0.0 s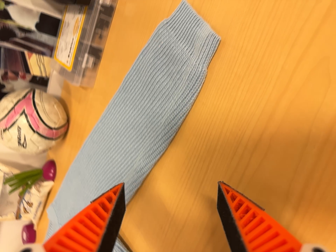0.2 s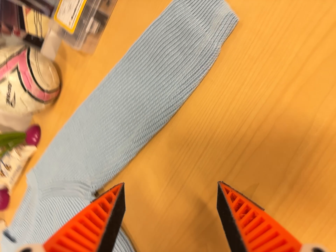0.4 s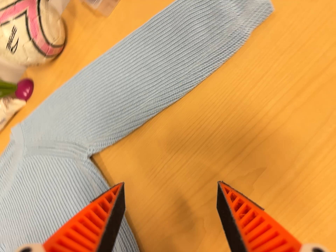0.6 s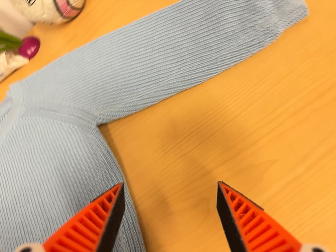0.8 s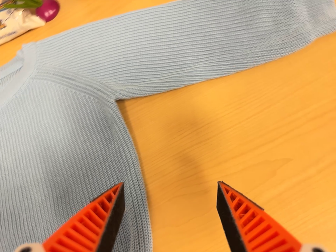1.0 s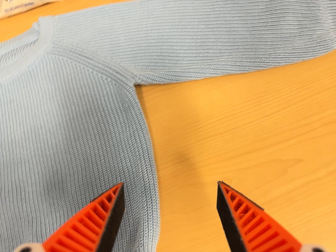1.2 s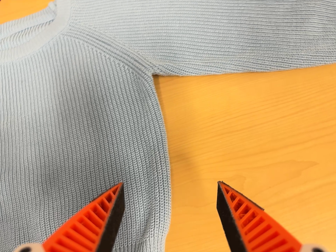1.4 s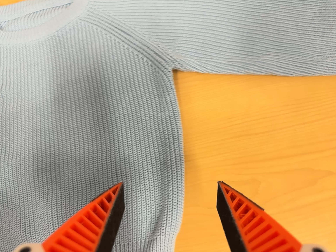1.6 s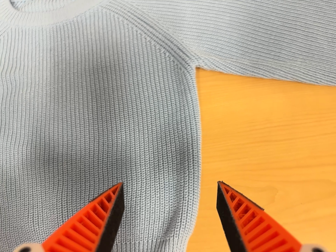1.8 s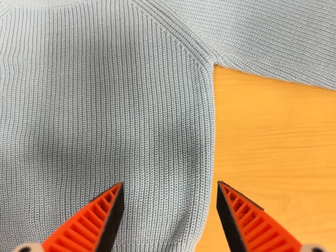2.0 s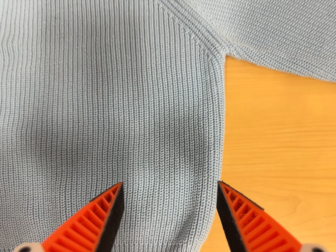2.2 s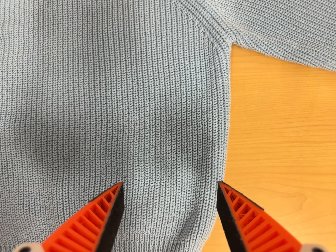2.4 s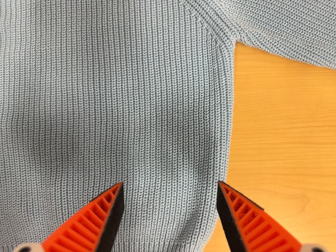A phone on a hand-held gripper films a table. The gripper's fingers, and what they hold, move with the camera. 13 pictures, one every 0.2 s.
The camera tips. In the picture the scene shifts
upward.
The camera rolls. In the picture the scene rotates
clockwise.
0.0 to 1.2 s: The camera pans to its right by about 25 degrees. It travels to its left, about 24 cm. Its aim tips toward the bottom of its view by about 10 degrees, and the scene shifts upward. It rolls about its line of sight by about 50 degrees, and the scene rotates clockwise.
1.2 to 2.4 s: The camera travels to its left, forward and toward the top of its view, about 12 cm, so close, fixed things drift to the right. Its aim tips toward the bottom of its view by about 15 degrees. It rolls about its line of sight by about 15 degrees, and the scene rotates clockwise.
The film runs backward here.
